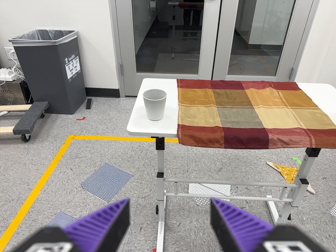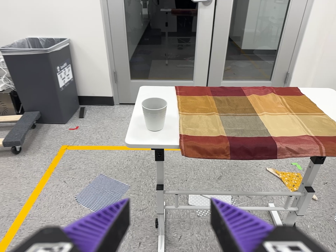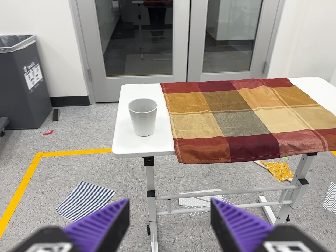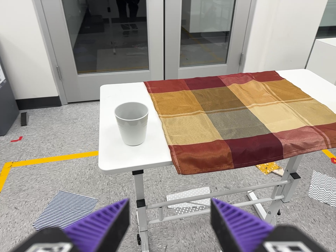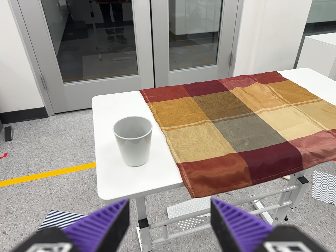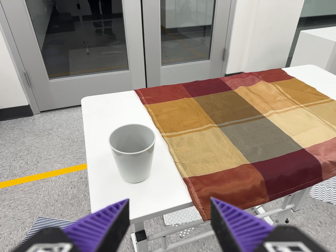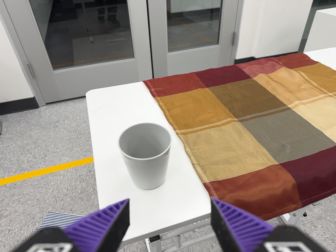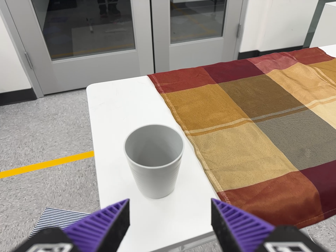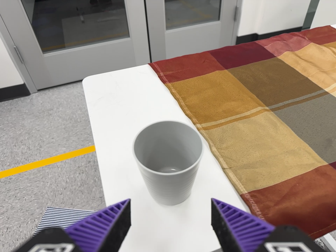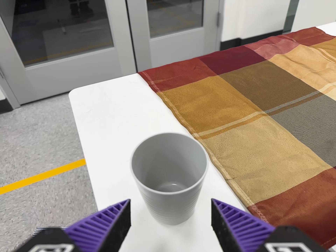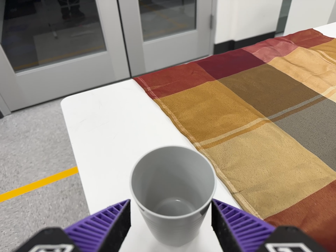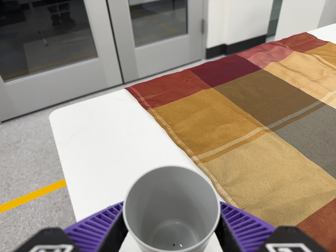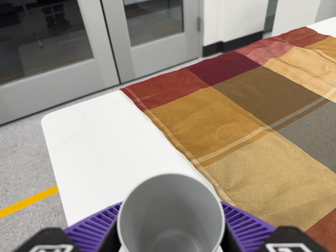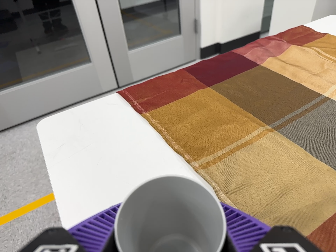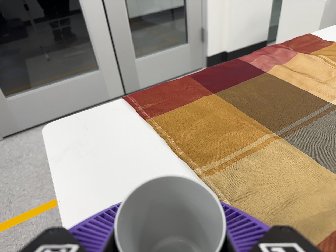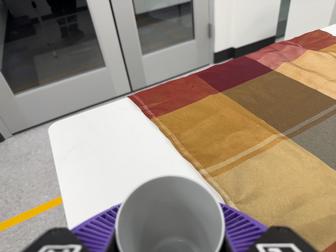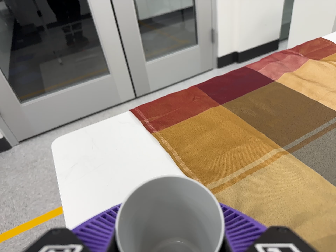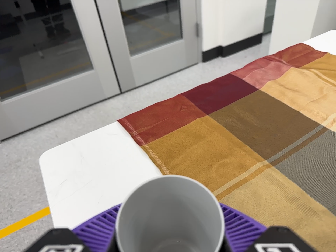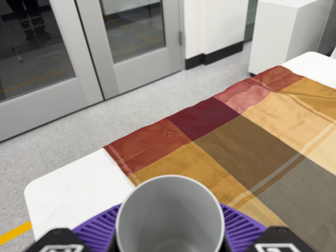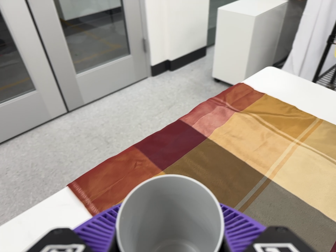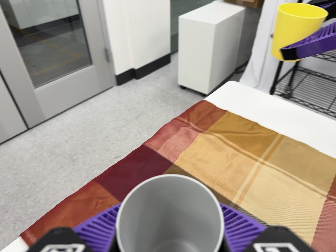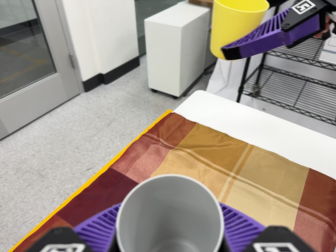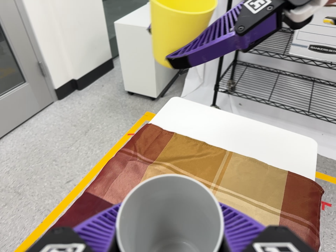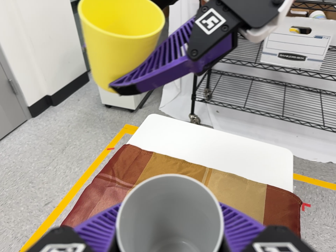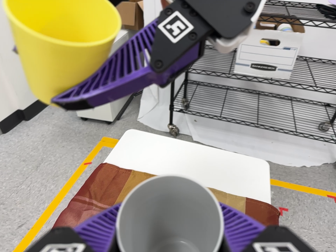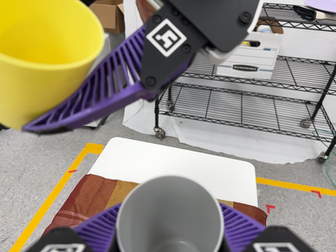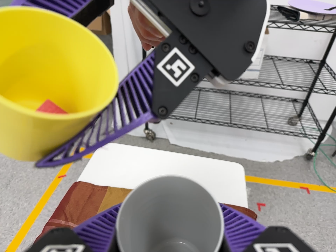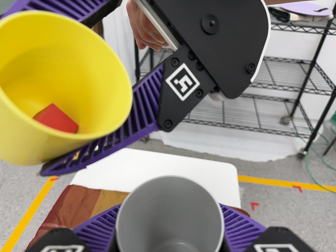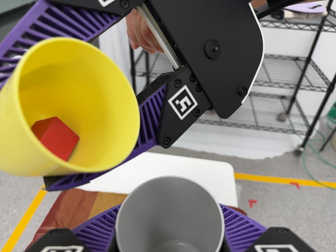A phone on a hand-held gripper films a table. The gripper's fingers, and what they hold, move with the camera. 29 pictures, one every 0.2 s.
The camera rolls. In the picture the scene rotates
counterclockwise.
The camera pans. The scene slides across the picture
to the left.
0.0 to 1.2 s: The camera pans to its right by about 15 degrees. It travels forward and to its left, about 40 cm, so what stands in front looms larger. It rolls about its line of sight by about 15 degrees, and the scene rotates counterclockwise.
1.2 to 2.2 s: The camera travels forward, about 16 cm, so what stands in front looms larger.
2.2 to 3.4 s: The camera travels toward the top of its view, about 6 cm, so close, fixed things drift downward.
3.4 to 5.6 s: The scene slides to the left, as the camera pans about 45 degrees to its right. It travels toward the top of its view, about 32 cm, so close, fixed things drift downward. It rolls about its line of sight by about 30 degrees, and the scene rotates counterclockwise.
The film runs forward here.
